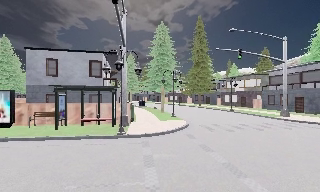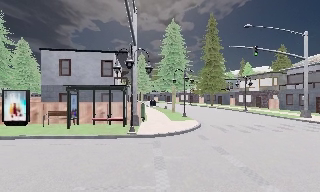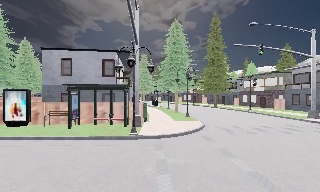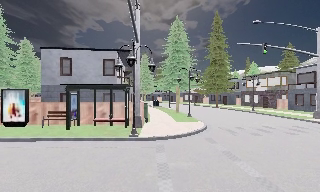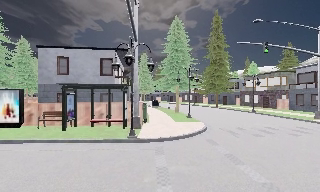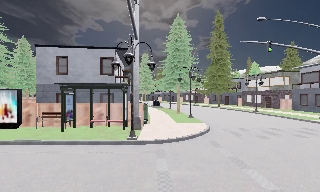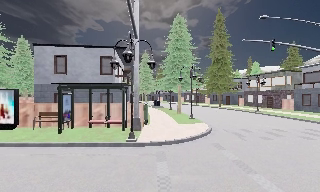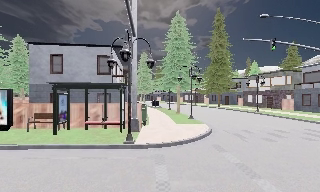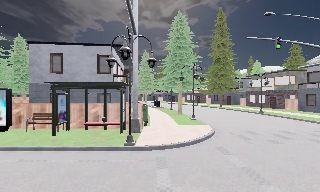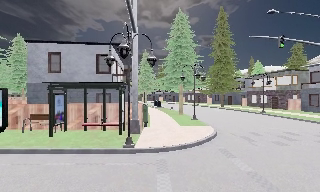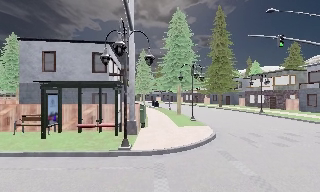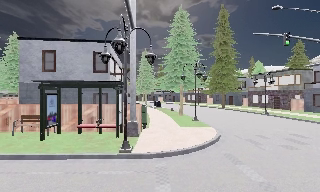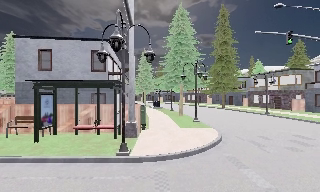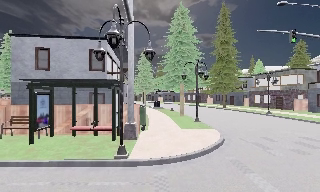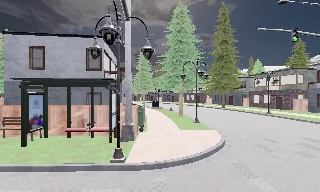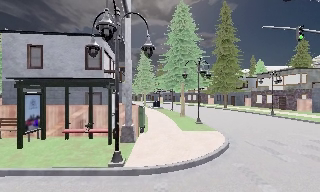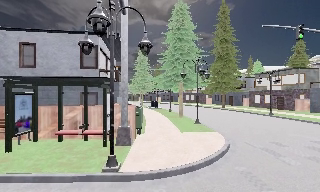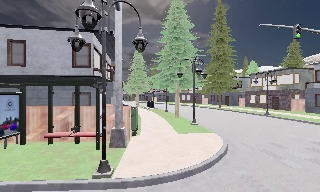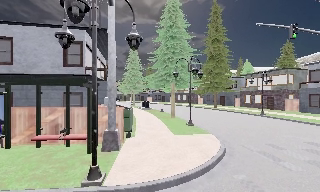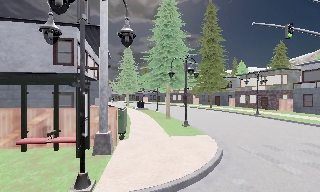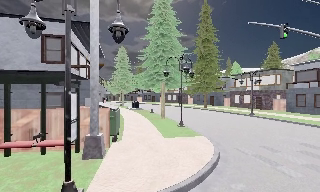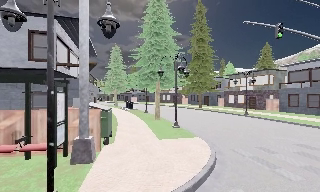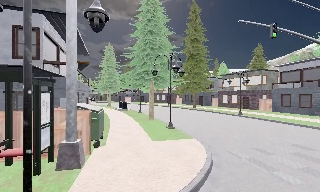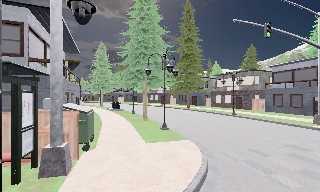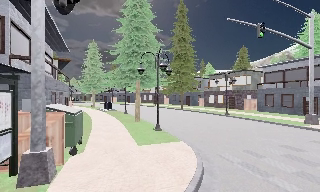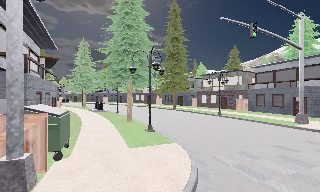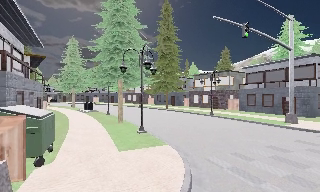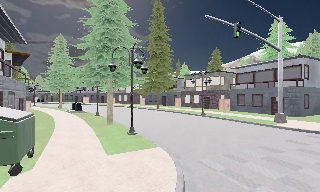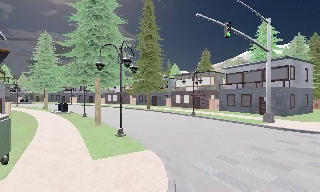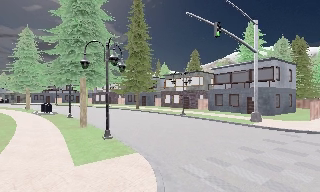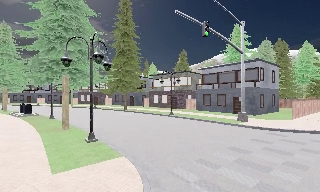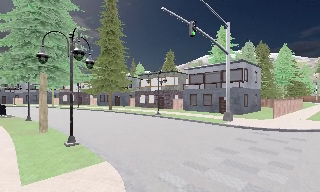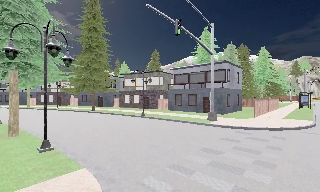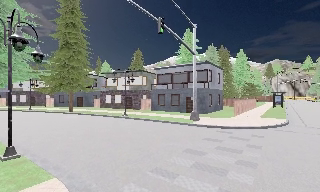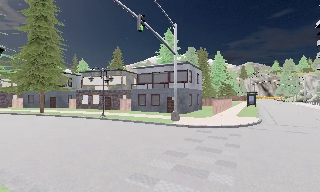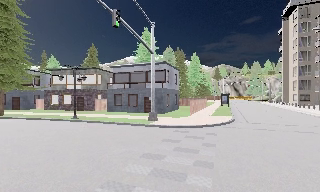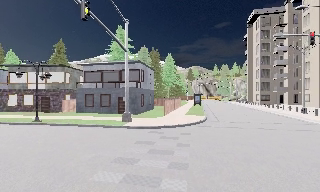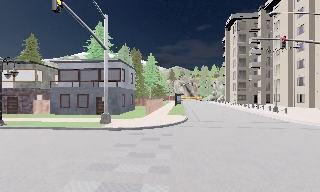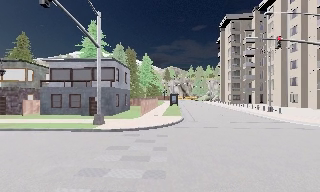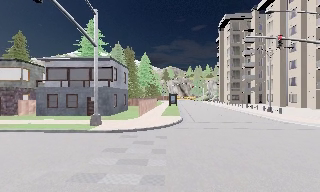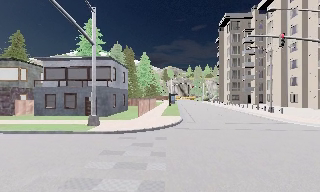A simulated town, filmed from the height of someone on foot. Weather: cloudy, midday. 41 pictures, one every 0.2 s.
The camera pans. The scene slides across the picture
to the left.
The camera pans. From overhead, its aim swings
clockwise.
0.0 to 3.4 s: The camera travels forward, about 5 m, so what stands in front looms larger.
3.4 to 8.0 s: The camera pans to its right, which is clockwise from overhead, by about 80 degrees. It travels forward, about 7 m.
The film runs forward here.
